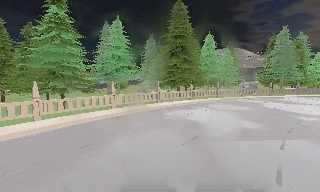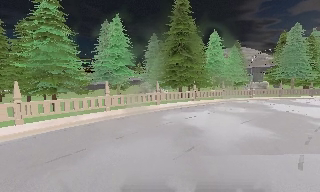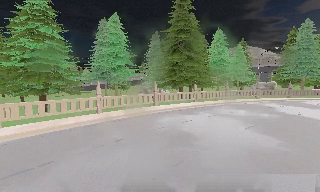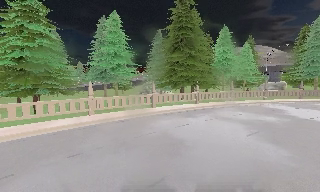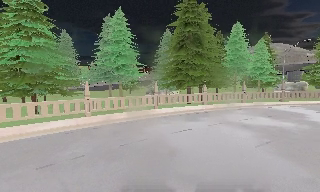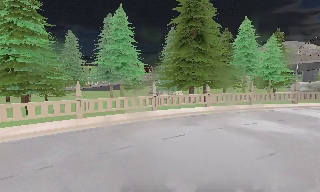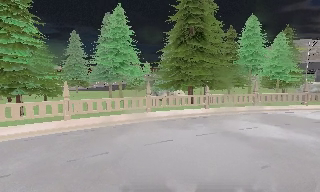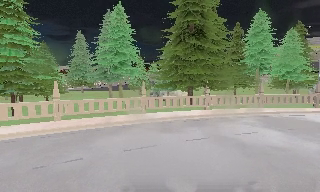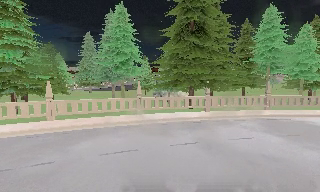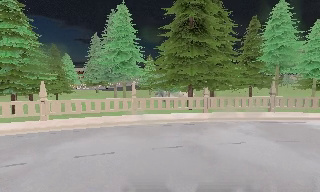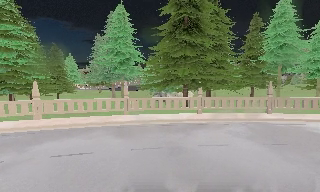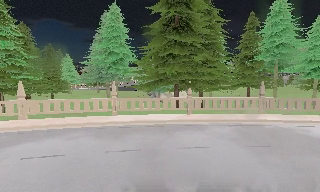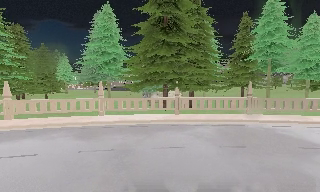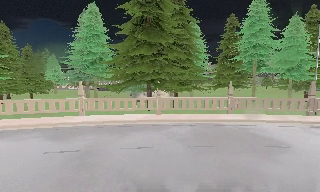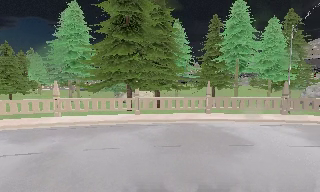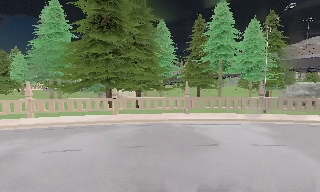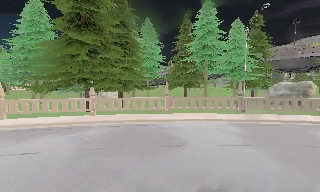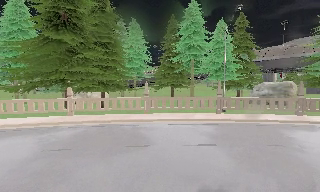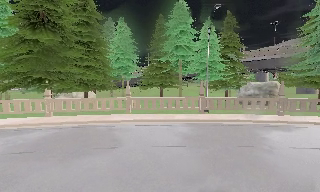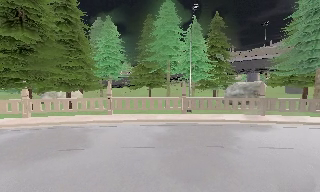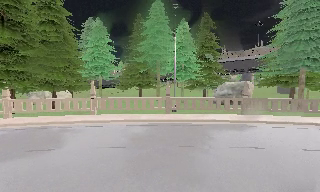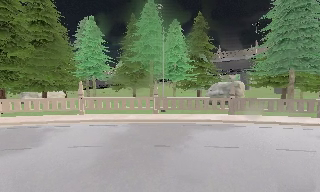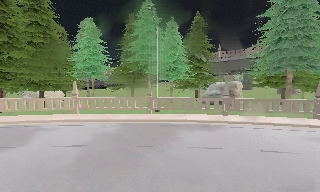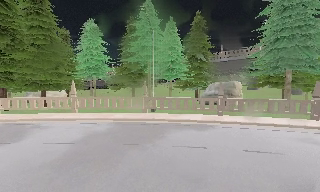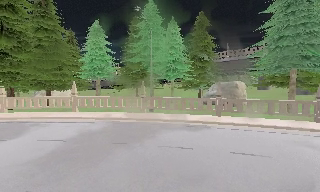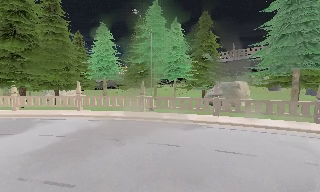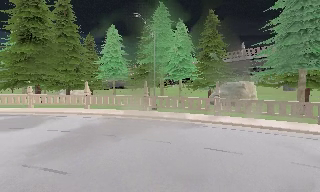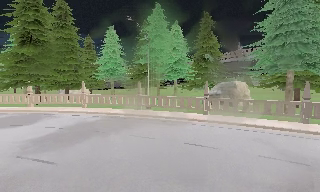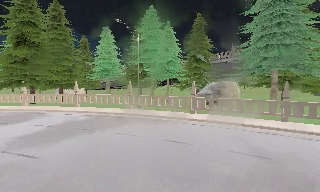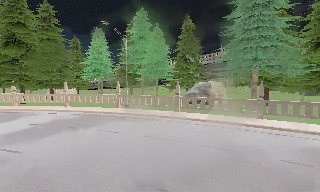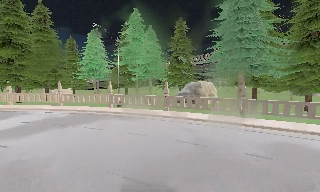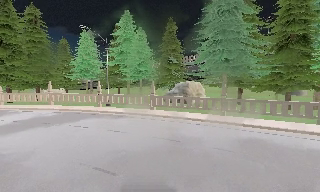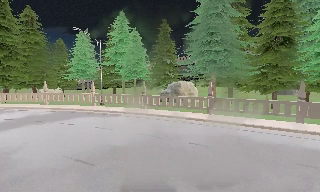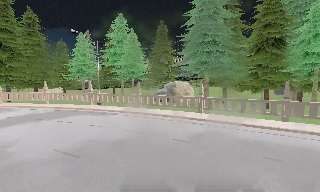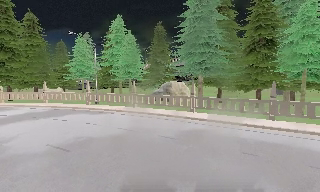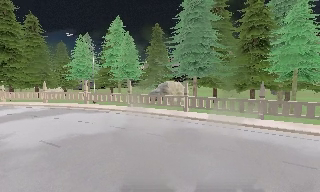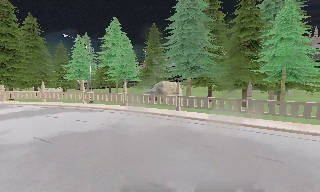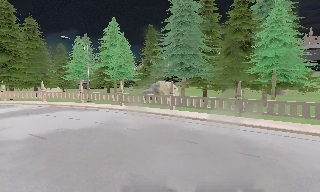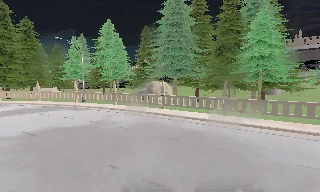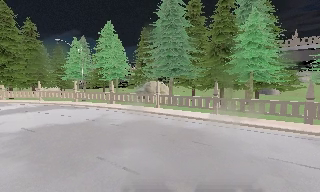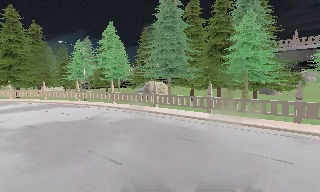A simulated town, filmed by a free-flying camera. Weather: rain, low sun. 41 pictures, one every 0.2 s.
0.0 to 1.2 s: The camera pans to its left, which is counterclockwise from overhead, by about 15 degrees. It travels forward and to its right, about 9 m, so what stands in front looms larger.
1.2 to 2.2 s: The camera pans to its left, which is counterclockwise from overhead, by about 15 degrees. It travels to its right, about 6 m.
2.2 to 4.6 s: The camera travels to its right, about 14 m, so close, fixed things drift to the left.
4.6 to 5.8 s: The camera pans to its left, which is counterclockwise from overhead, by about 10 degrees. It travels to its right and backward, about 6 m, so close, fixed things drift to the left.
5.8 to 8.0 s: The camera travels to its right and backward, about 11 m, so close, fixed things drift to the left.
The film runs forward here.
